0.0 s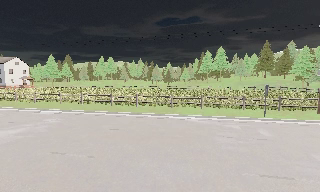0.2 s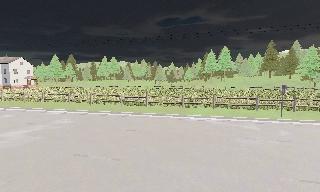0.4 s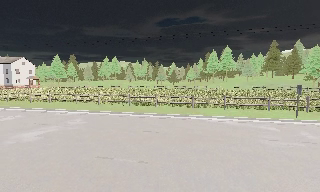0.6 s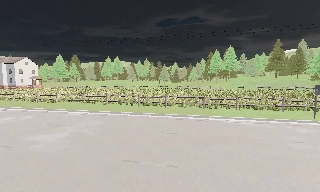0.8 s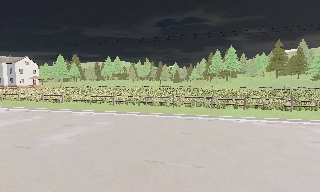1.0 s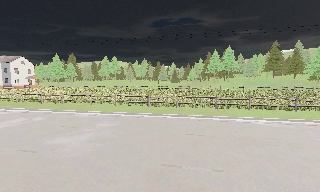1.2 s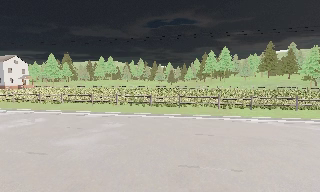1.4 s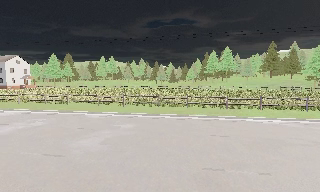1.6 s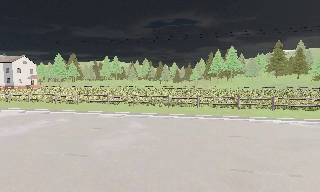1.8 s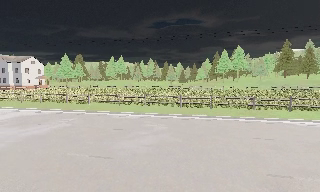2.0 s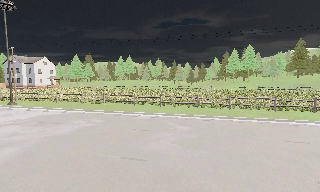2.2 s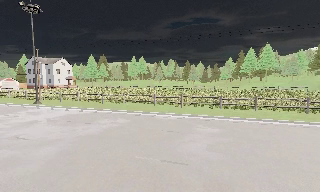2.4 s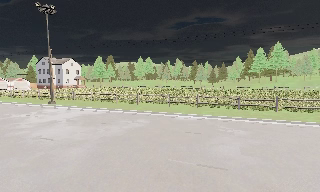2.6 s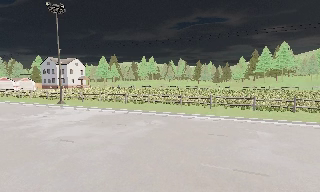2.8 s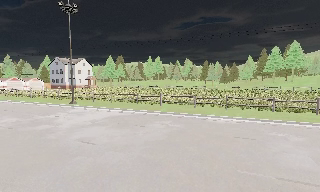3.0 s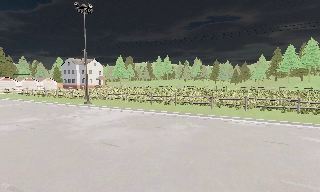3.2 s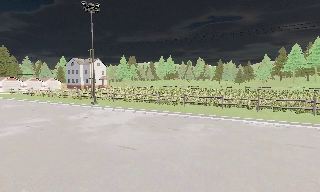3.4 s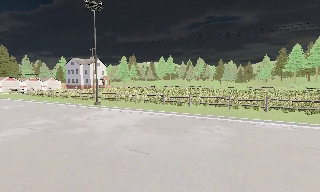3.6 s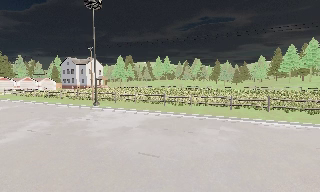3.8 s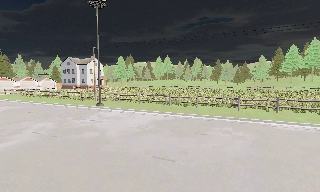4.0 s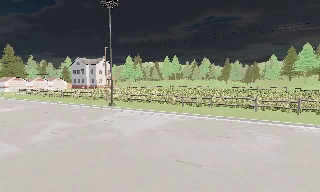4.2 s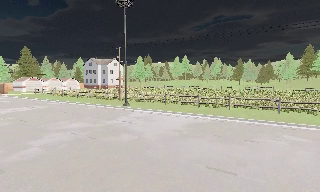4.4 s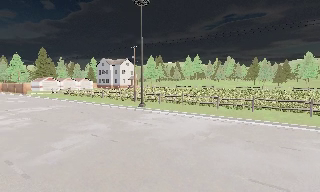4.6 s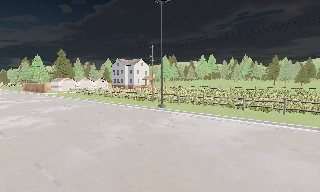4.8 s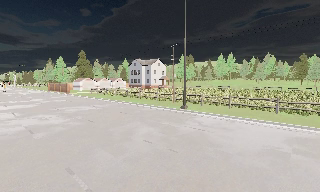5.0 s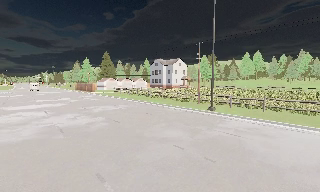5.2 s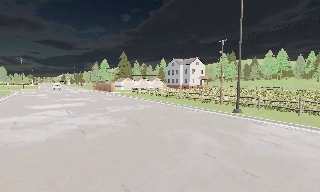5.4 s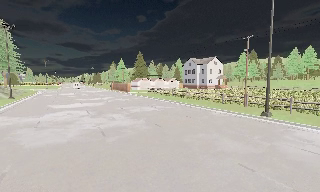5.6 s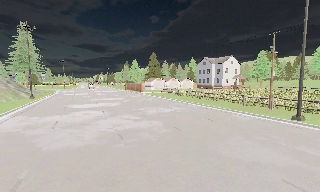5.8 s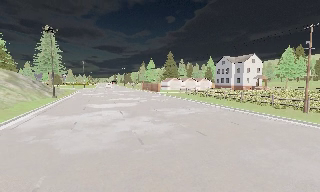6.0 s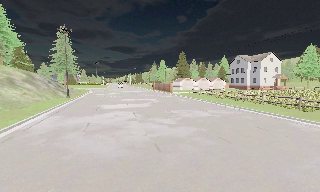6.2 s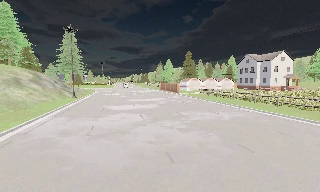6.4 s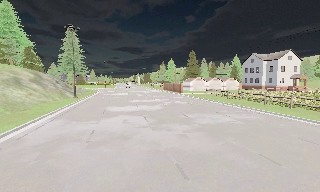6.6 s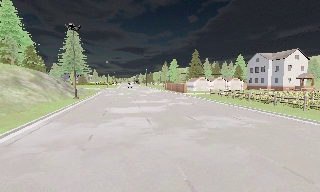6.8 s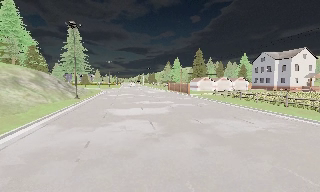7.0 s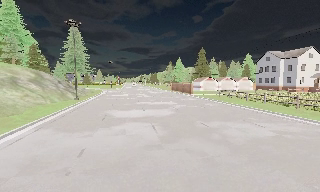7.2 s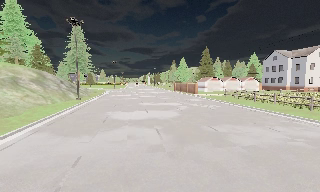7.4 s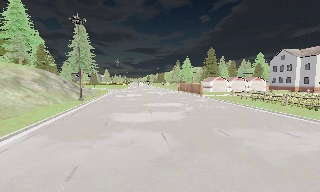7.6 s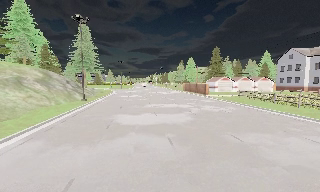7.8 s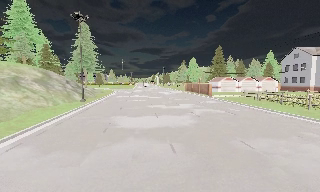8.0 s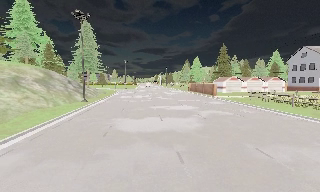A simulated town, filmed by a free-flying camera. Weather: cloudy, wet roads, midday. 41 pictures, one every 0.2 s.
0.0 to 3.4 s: The camera swings to its left by about 15 degrees, and the scene slides to the right. It travels to its left, about 16 m, so close, fixed things drift to the right.
3.4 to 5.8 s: The scene slides to the right, as the camera pans about 45 degrees to its left. It travels to its left and forward, about 10 m, so close, fixed things drift to the right.
5.8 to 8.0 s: The camera swings to its left by about 15 degrees, and the scene slides to the right. It travels forward, about 10 m, so what stands in front looms larger.
The film runs forward here.
